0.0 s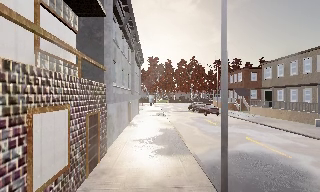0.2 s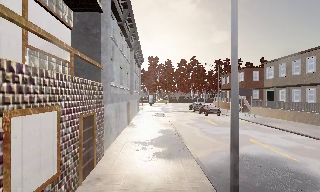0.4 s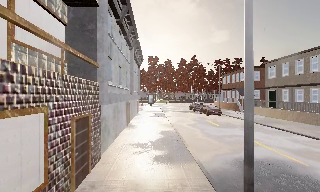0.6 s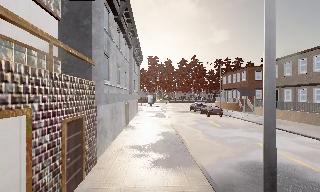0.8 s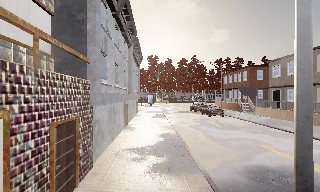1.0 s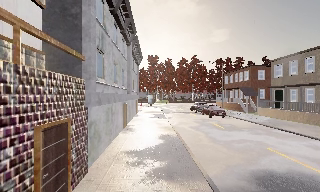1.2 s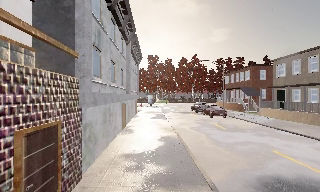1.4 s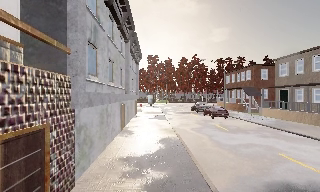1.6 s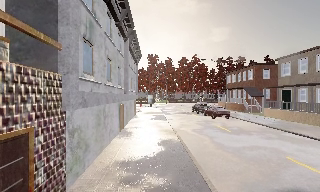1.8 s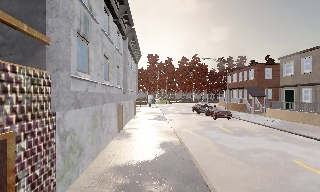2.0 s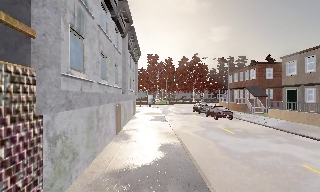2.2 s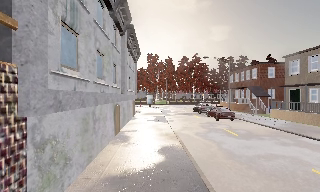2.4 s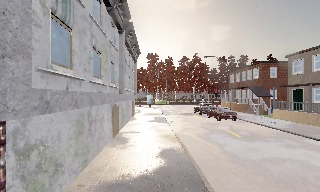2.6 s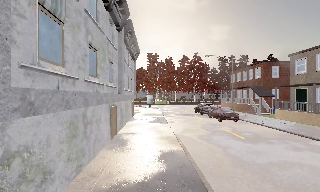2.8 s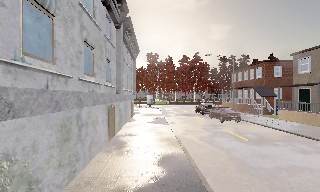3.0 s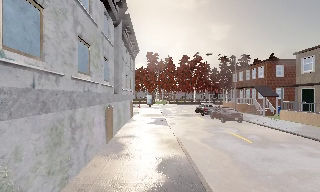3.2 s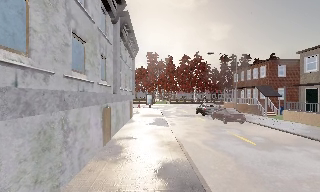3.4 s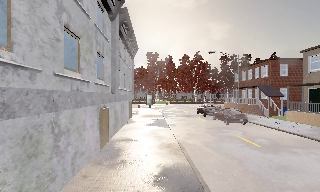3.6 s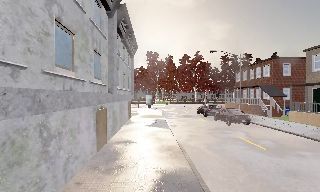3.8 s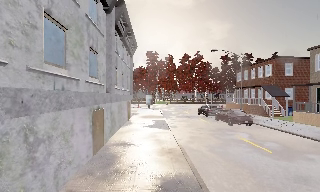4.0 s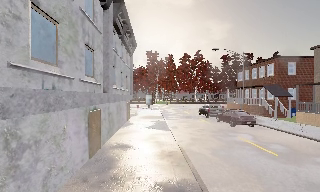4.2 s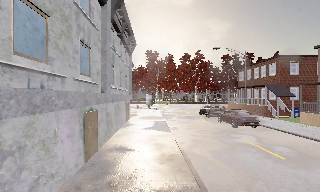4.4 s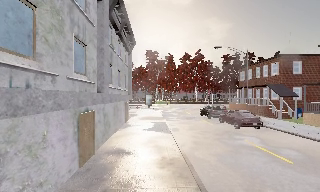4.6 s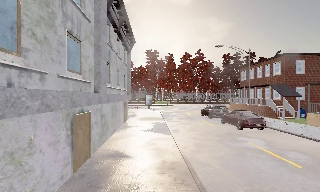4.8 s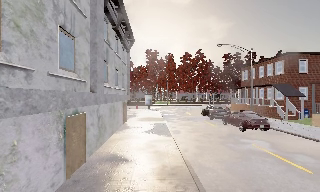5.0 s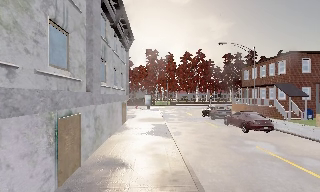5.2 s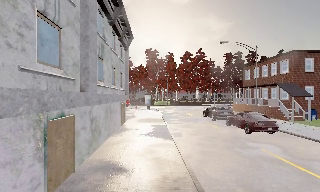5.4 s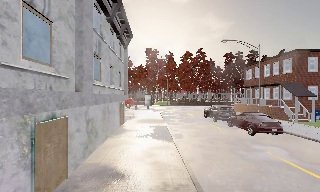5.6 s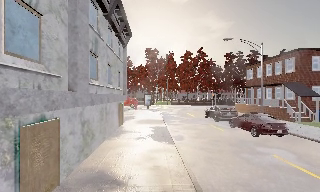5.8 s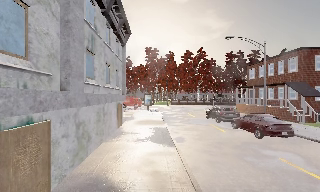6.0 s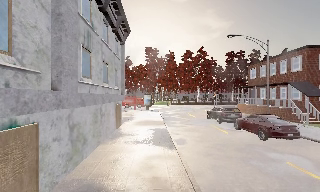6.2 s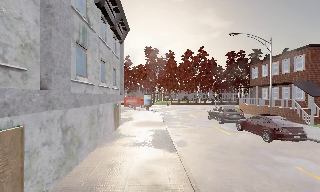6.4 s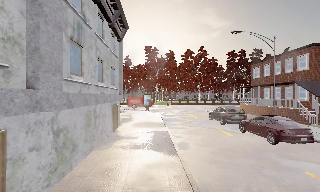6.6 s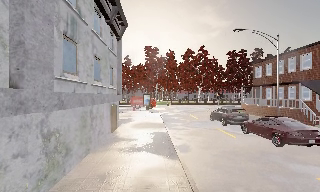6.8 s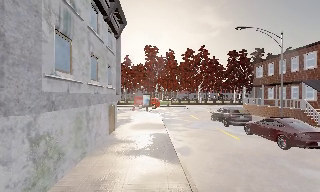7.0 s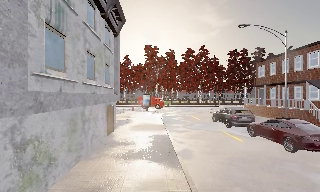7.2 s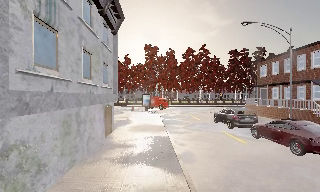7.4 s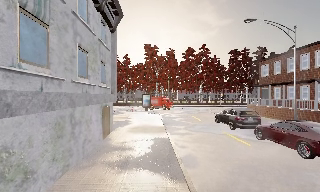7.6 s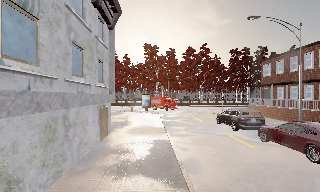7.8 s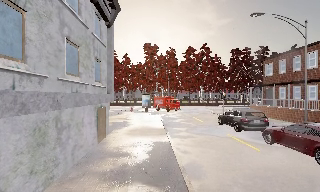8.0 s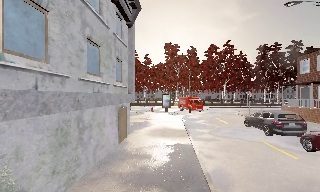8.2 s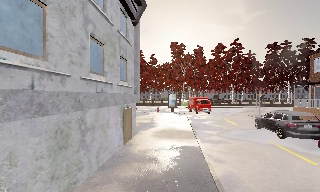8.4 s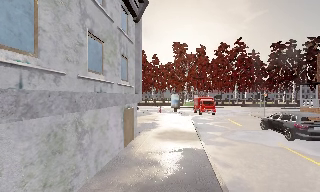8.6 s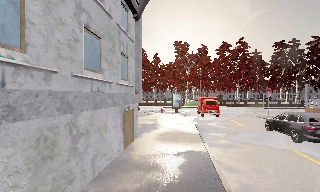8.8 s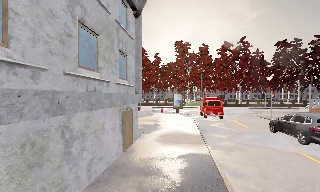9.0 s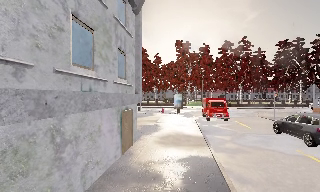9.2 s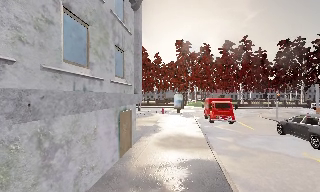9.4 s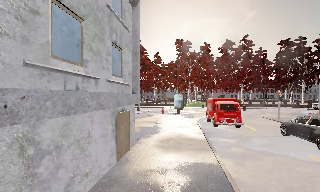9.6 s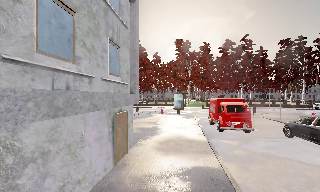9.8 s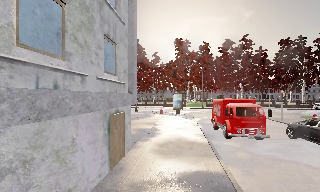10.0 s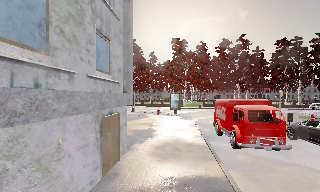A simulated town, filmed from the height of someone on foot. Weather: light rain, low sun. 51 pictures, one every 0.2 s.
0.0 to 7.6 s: The camera travels forward, about 15 m, so what stands in front looms larger.
7.6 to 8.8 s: The camera pans to its left, which is counterclockwise from overhead, by about 10 degrees. It travels forward, about 2 m, so what stands in front looms larger.
8.8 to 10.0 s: The camera travels forward, about 2 m, so what stands in front looms larger.
The film runs forward here.
